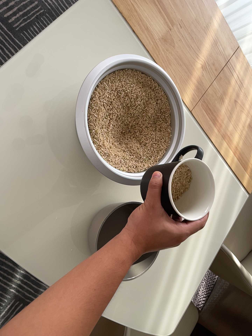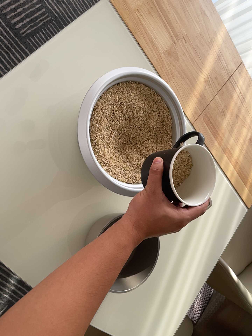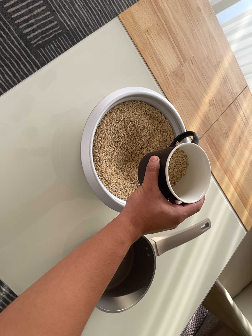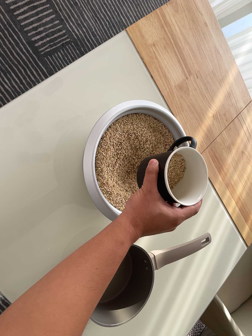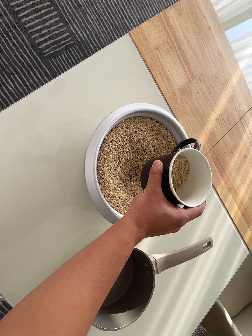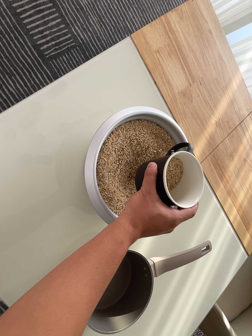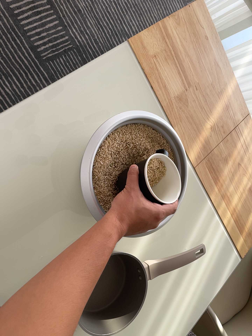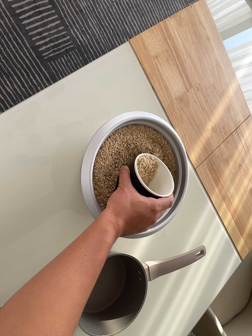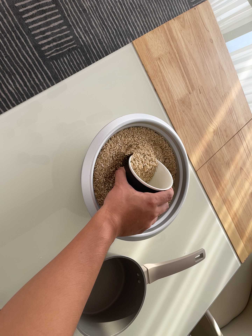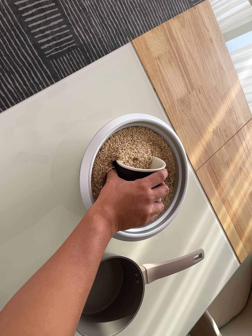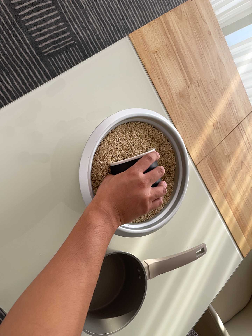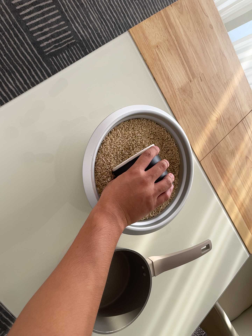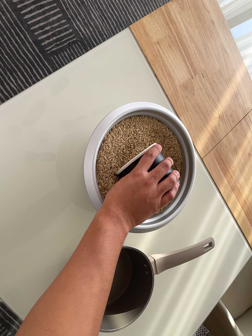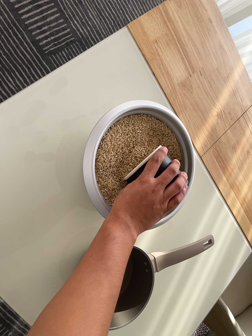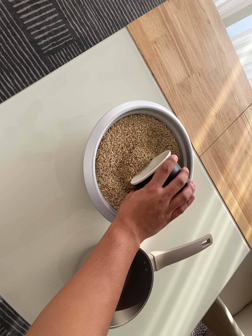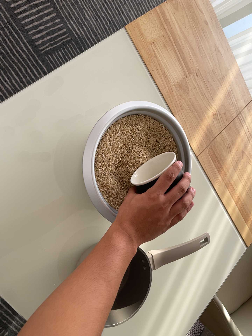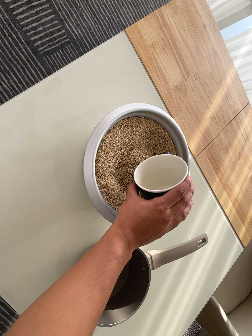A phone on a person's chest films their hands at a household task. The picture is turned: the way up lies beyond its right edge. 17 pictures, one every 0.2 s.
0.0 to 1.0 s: The camera rolls about its line of sight by about 10 degrees, and the scene rotates clockwise.
1.0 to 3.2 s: The camera shifts only a little, or ends up much as it began.
The film runs backward here.
